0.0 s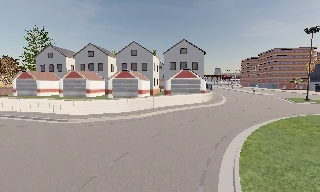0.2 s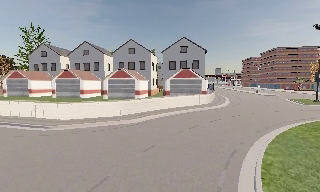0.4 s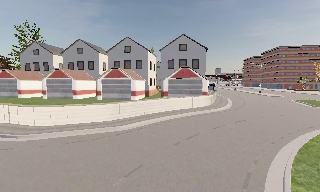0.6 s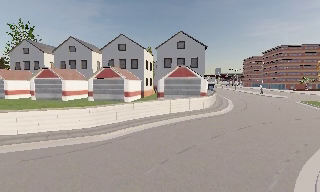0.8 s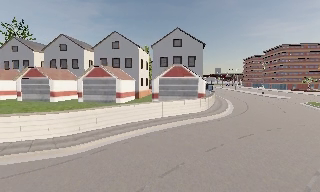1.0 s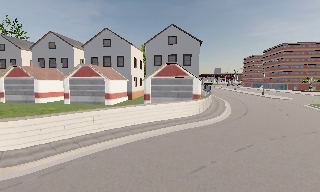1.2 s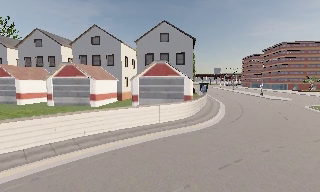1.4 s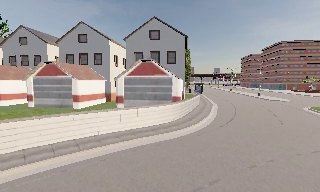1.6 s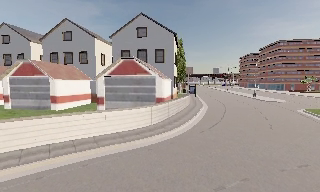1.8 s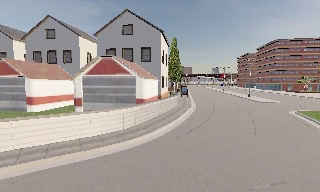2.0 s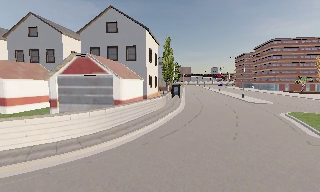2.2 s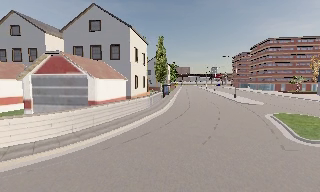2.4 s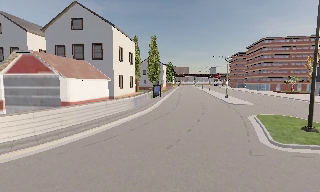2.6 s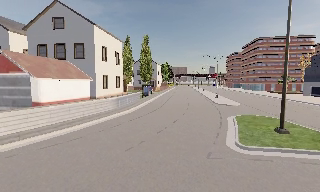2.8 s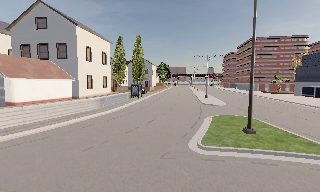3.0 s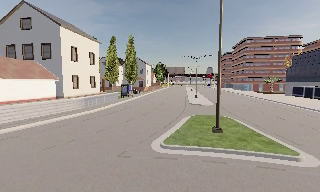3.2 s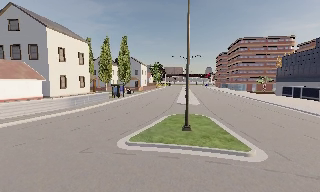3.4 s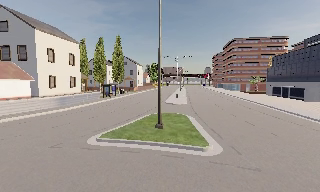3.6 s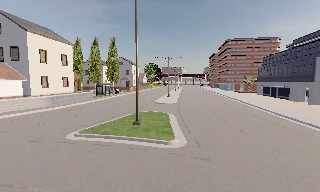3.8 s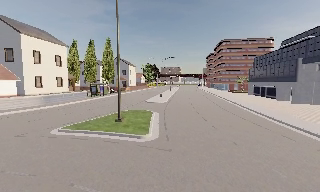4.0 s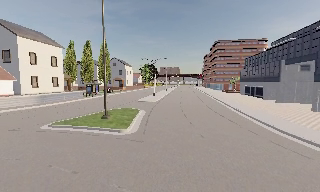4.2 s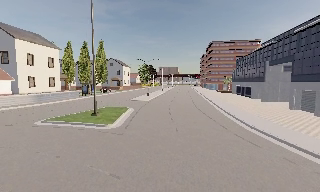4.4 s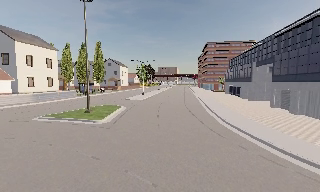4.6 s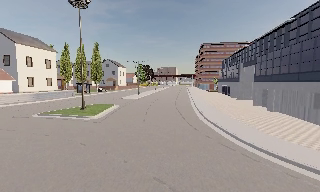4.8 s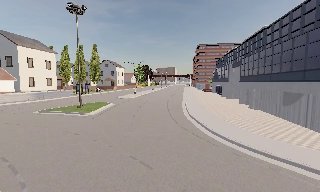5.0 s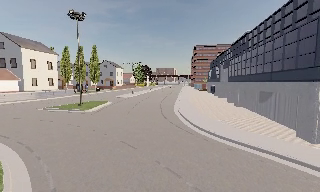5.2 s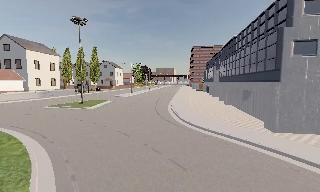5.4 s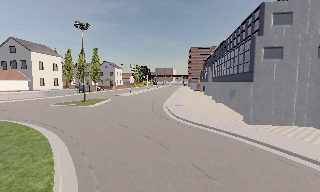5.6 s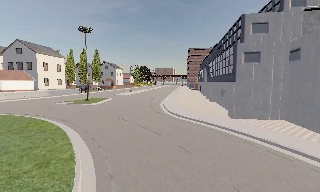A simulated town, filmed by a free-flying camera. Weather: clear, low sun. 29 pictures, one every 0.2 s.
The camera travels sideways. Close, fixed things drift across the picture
to the left.
0.0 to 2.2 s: The camera travels forward and to its right, about 20 m, so what stands in front looms larger.
2.2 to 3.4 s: The camera travels to its right, about 11 m, so close, fixed things drift to the left.
3.4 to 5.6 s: The camera travels backward and to its right, about 20 m, so what stands in front gets smaller.
The film runs backward here.
